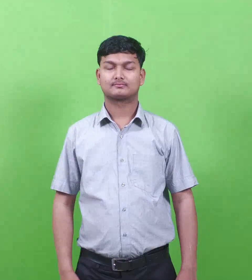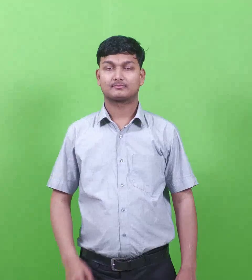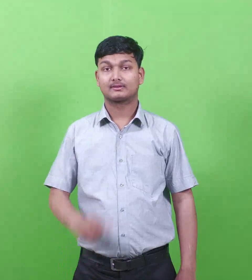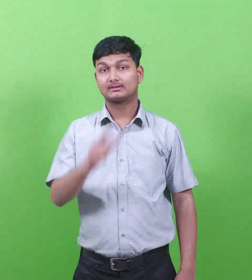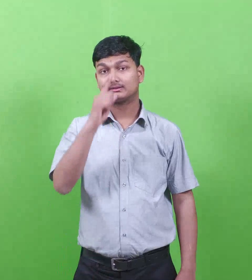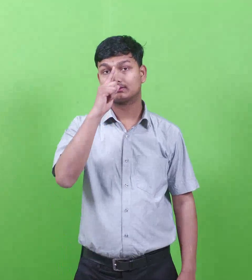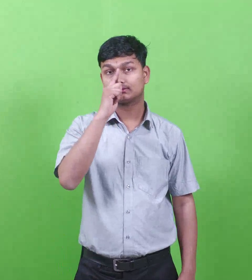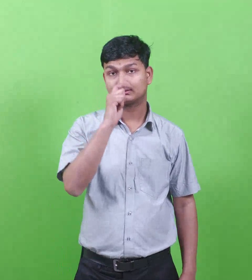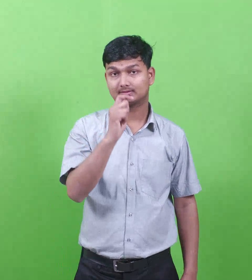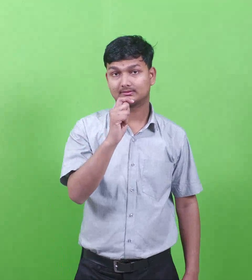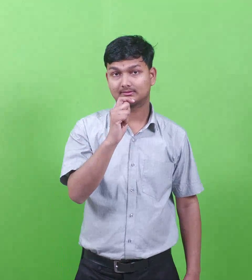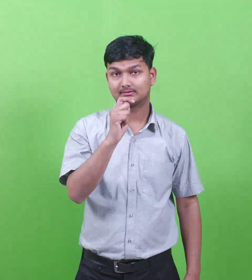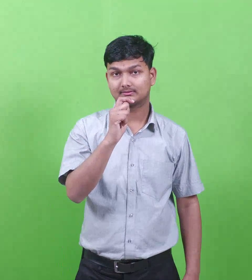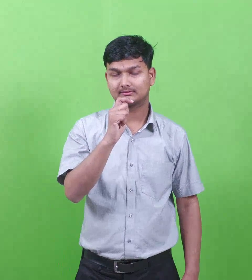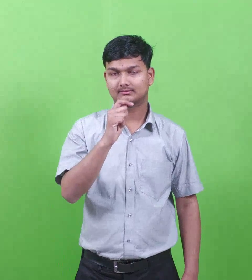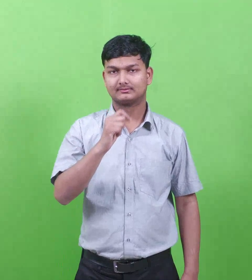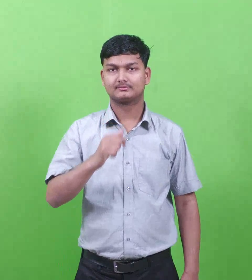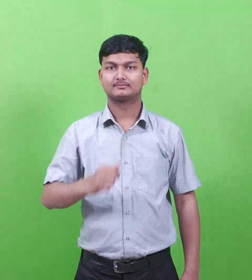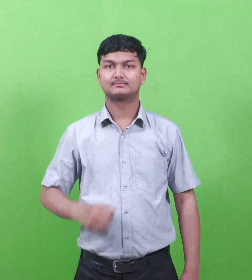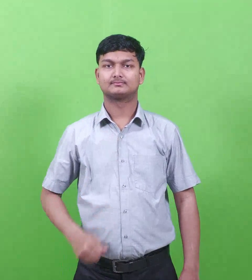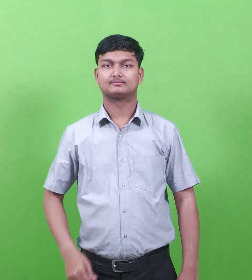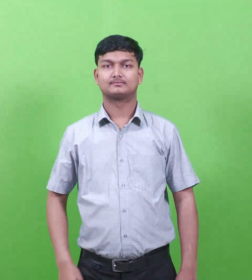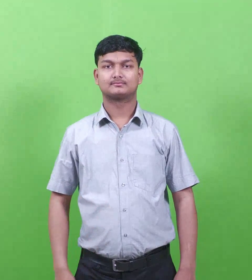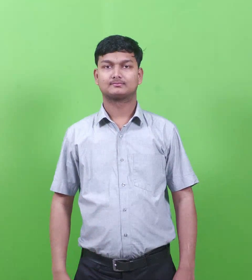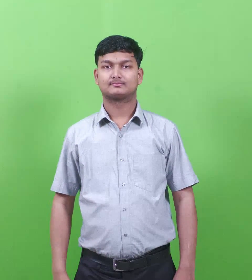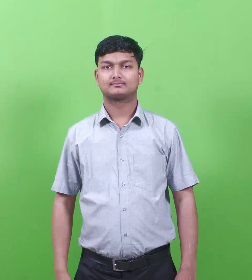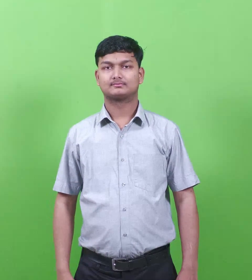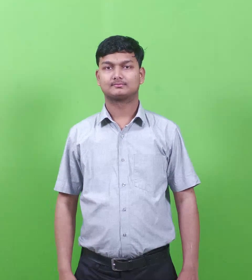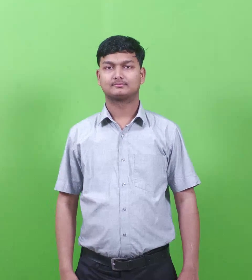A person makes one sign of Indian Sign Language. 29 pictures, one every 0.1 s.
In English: titus
